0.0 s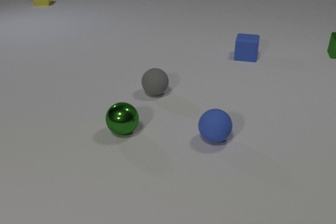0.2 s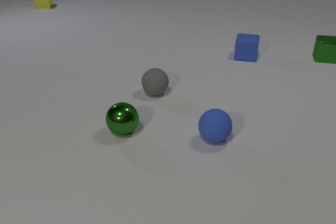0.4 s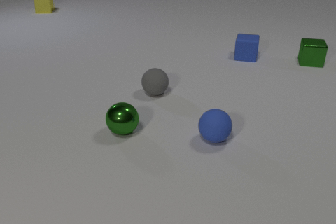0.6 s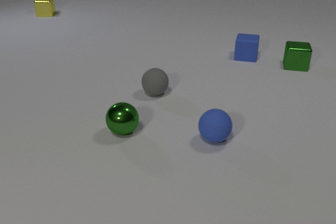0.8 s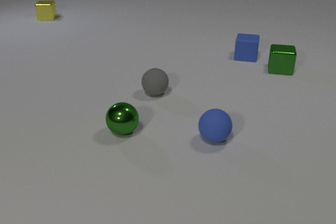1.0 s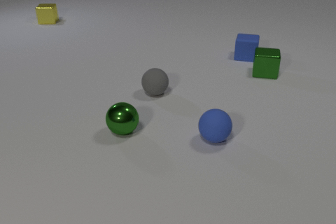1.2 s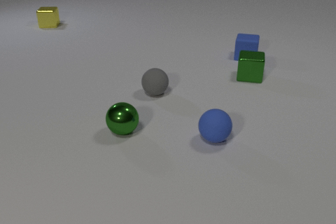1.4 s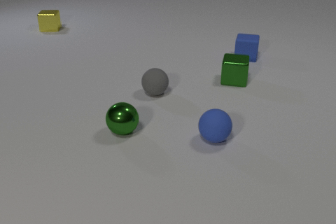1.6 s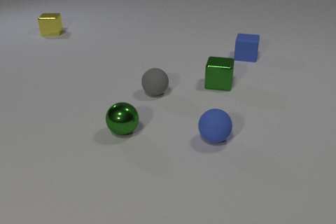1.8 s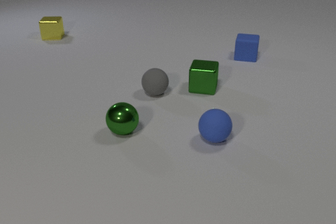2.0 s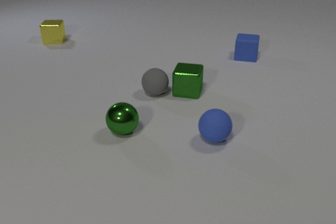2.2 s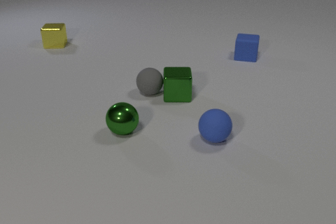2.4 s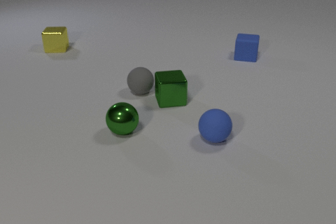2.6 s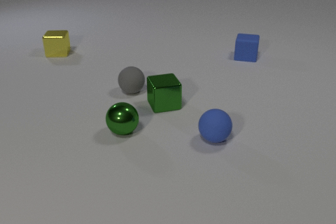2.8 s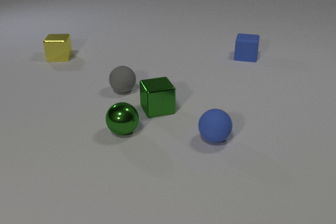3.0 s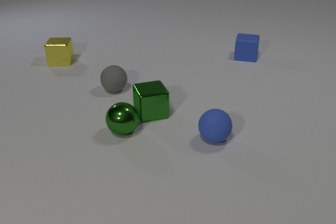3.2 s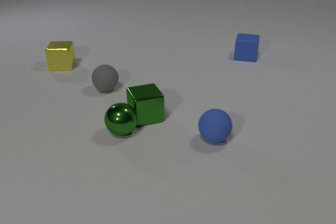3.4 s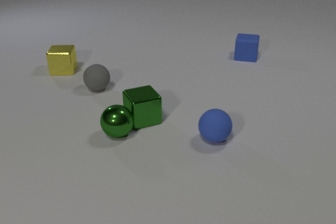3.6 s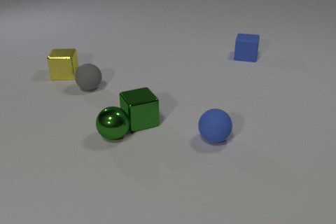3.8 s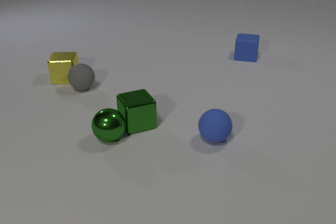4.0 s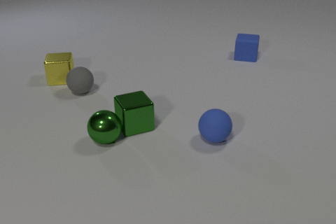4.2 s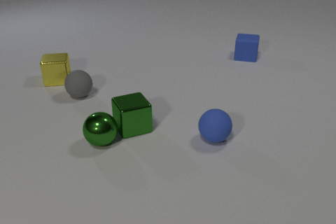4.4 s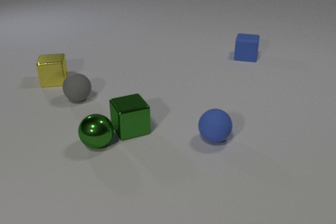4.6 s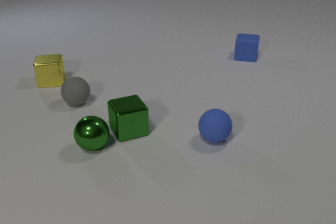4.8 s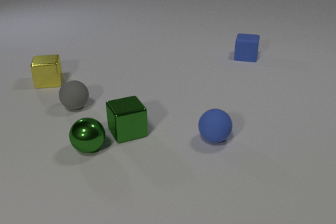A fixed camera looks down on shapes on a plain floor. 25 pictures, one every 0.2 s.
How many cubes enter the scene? 1.
What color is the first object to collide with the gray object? green.
How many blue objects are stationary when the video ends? 2.
0.0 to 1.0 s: The green metal cube slides toward the camera and to the left. The yellow metal cube slides toward the camera.
1.0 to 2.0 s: The green metal cube slides to the left and toward the camera. The yellow metal cube slides toward the camera.
2.0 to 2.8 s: The green metal cube slides toward the camera and to the left, spins counterclockwise seen from above by about 30 degrees, its near face sliding to the right. The gray rubber sphere rolls to the left. The yellow metal cube slides toward the camera. The green metal cube and the gray rubber sphere collide.
2.8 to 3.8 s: The green metal cube slides toward the camera and to the left. The gray rubber sphere rolls to the left. The green metal sphere rolls to the left and toward the camera. The yellow metal cube slides toward the camera. The green metal cube and the green metal sphere collide. The gray rubber sphere and the yellow metal cube collide.
3.8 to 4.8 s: The green metal cube slides toward the camera and to the left. The gray rubber sphere rolls toward the camera. The green metal sphere rolls to the left and toward the camera. The yellow metal cube slides to the left.
